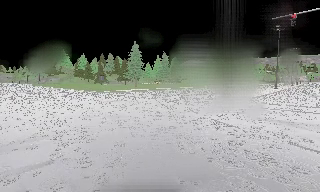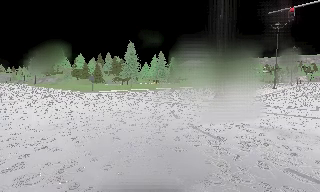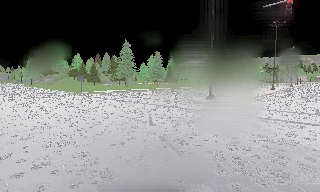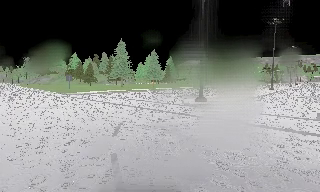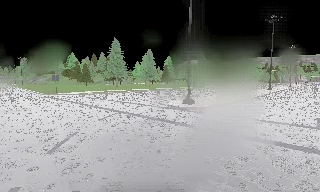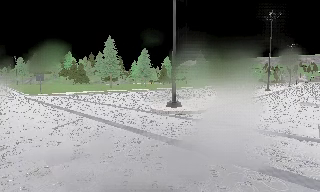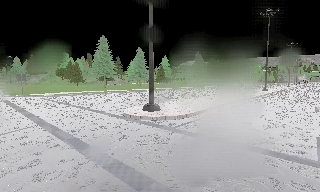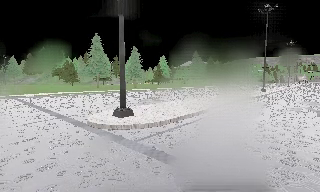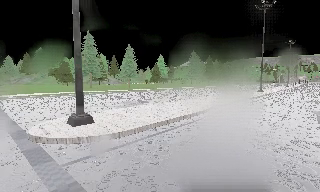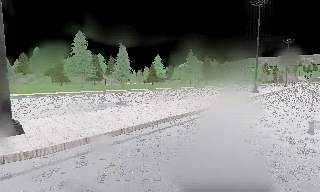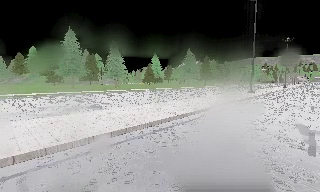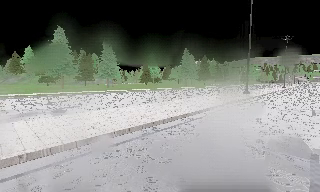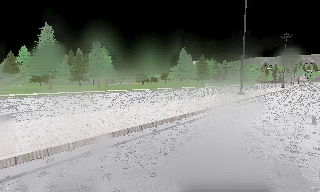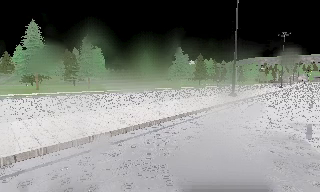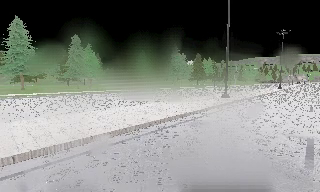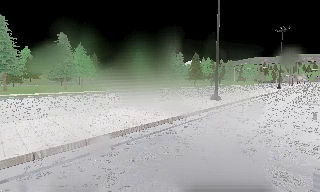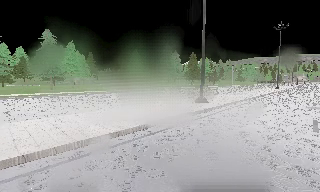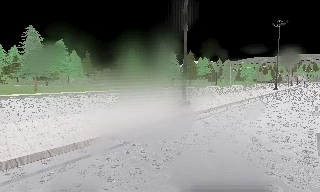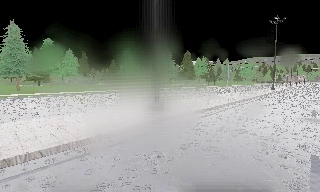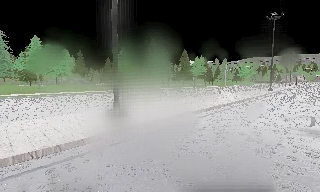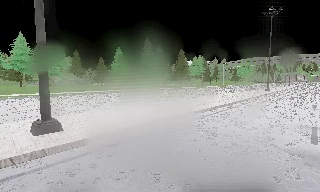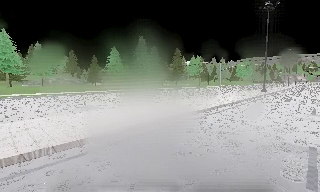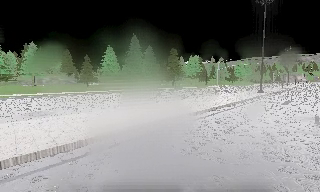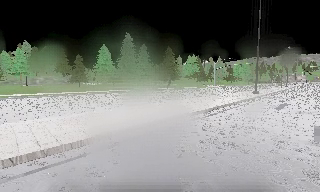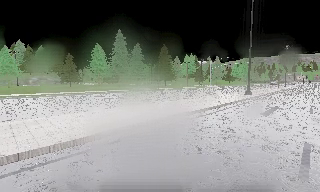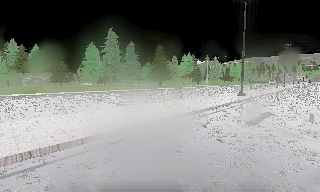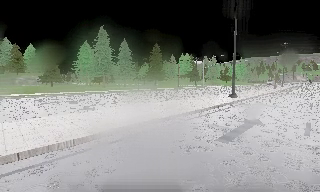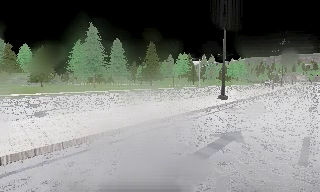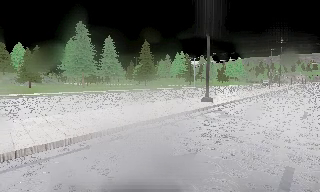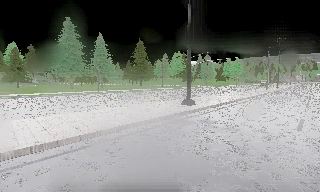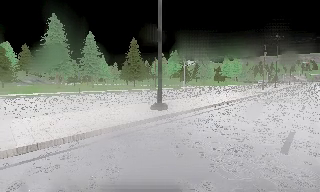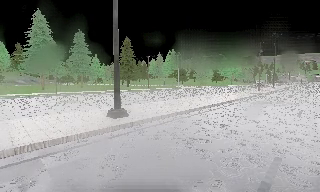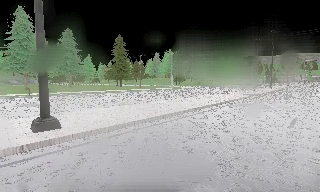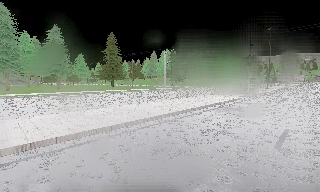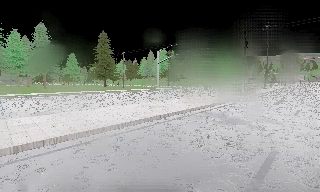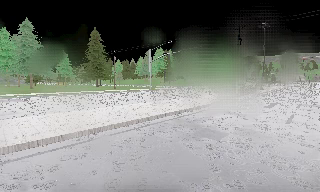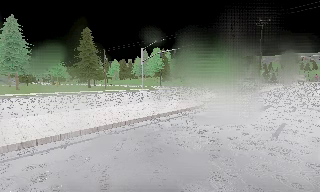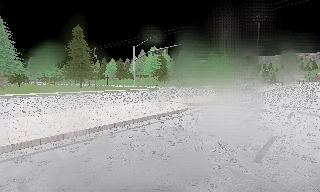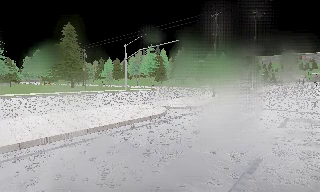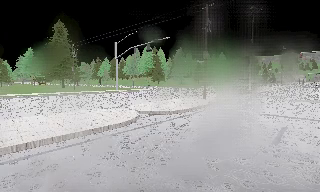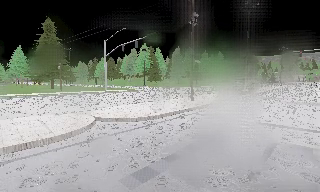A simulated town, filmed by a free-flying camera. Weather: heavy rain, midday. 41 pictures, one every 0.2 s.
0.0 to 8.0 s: The camera travels forward and to its right, about 80 m, so what stands in front looms larger.
The film runs forward here.
